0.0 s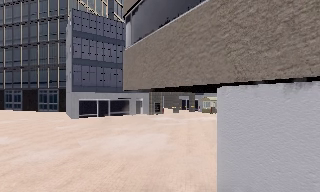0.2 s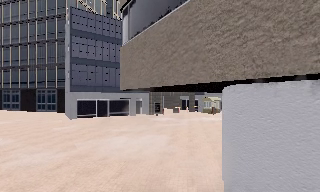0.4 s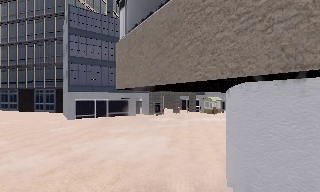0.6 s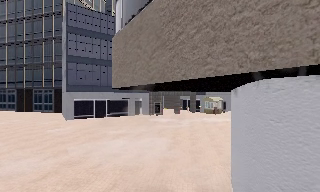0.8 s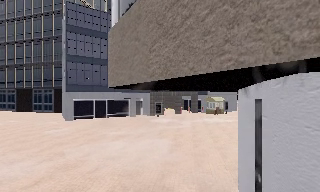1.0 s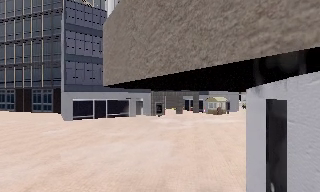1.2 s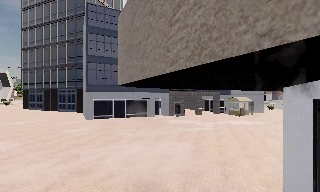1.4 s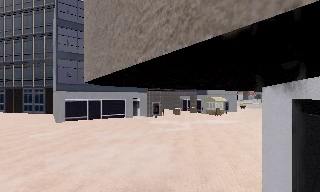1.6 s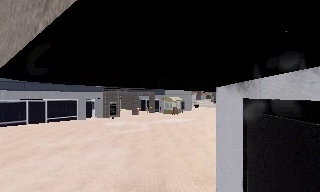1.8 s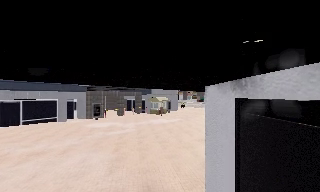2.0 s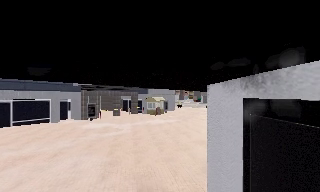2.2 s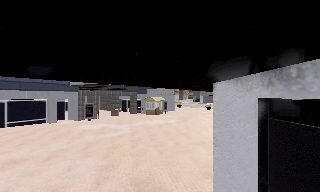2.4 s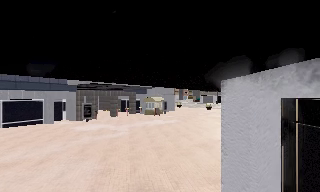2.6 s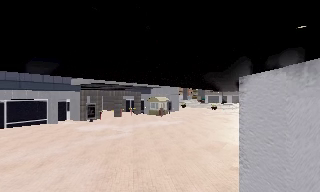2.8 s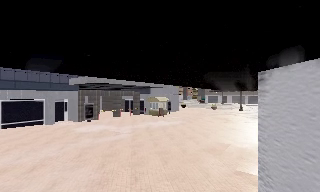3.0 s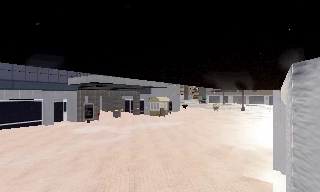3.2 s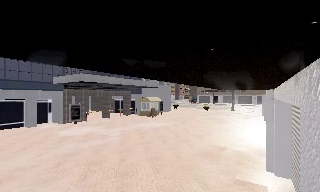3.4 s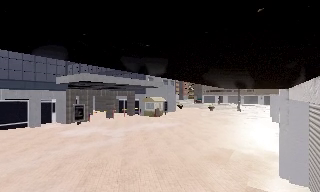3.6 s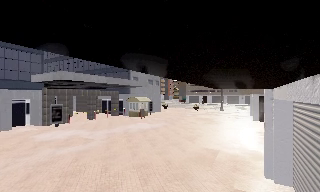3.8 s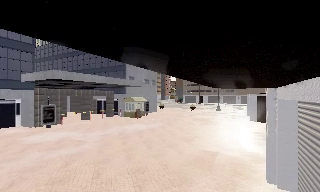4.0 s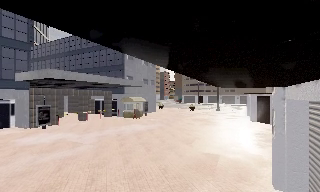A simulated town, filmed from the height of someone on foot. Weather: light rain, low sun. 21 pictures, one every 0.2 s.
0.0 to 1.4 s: The camera travels forward, about 2.5 m, so what stands in front looms larger.
1.4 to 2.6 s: The scene slides to the left, as the camera pans about 20 degrees to its right. It travels forward, about 2 m, so what stands in front looms larger.
2.6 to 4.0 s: The camera travels forward, about 2.5 m, so what stands in front looms larger.
The film runs forward here.
